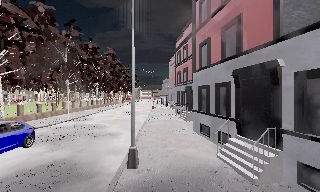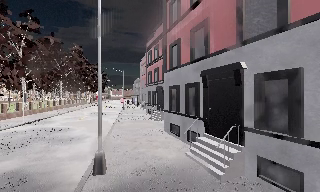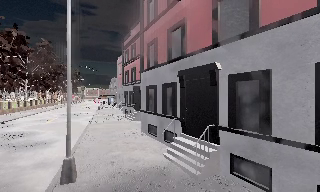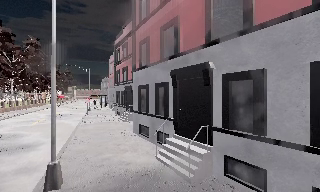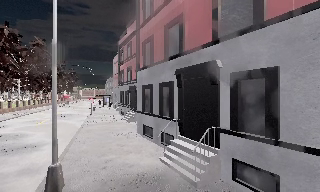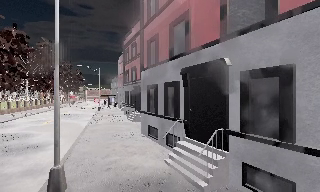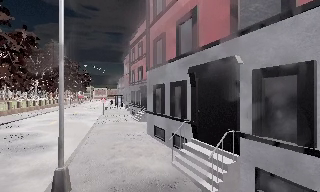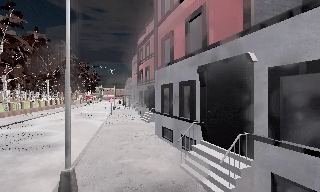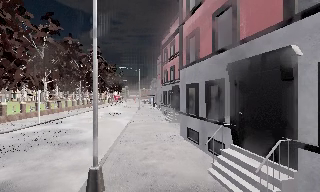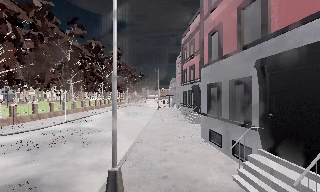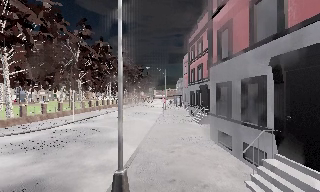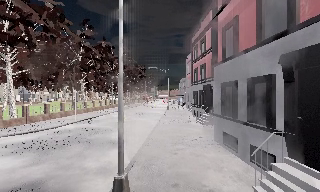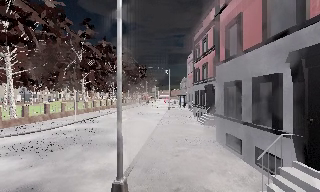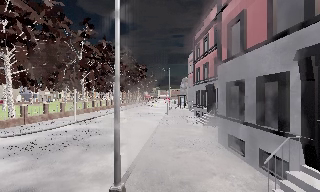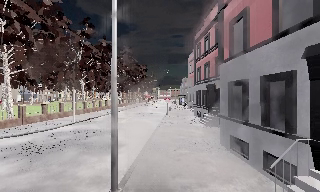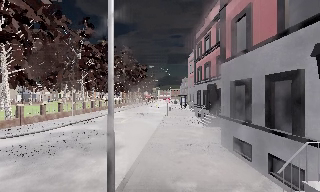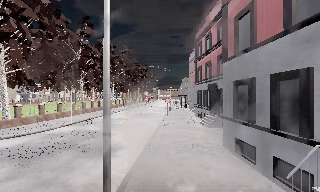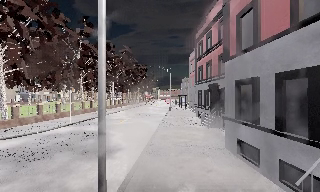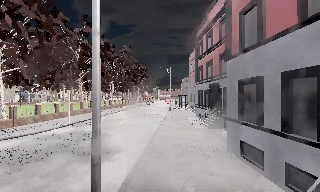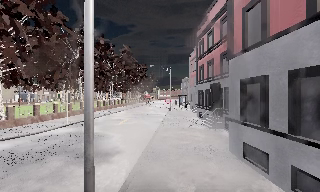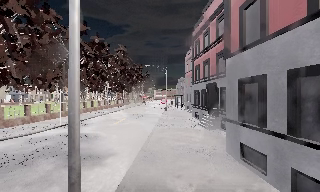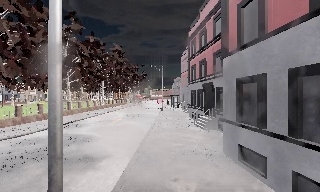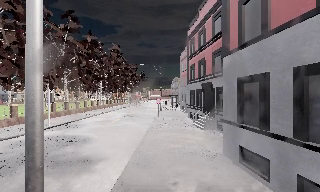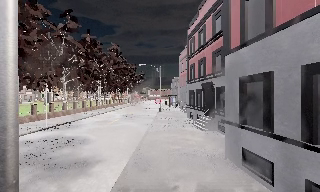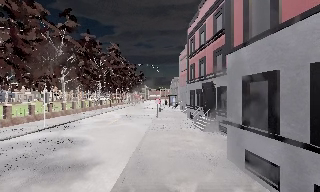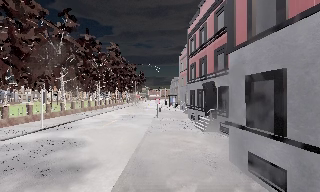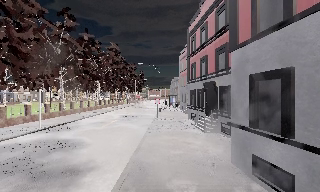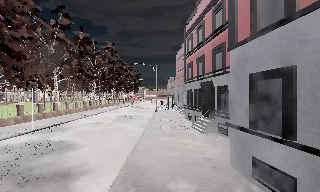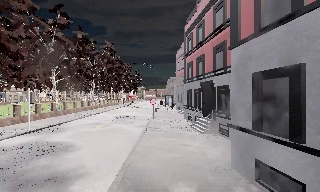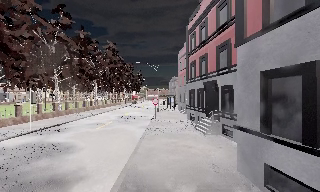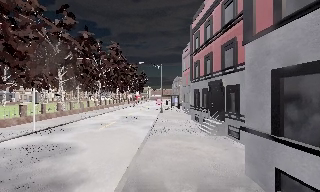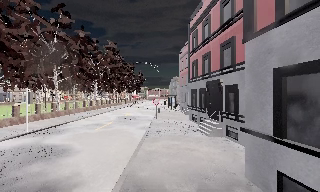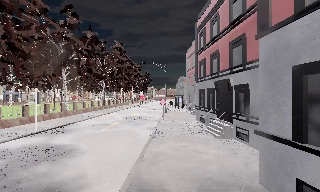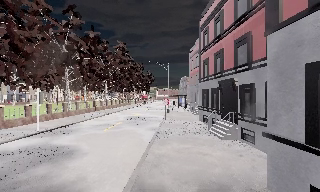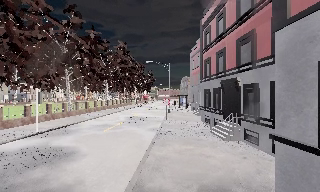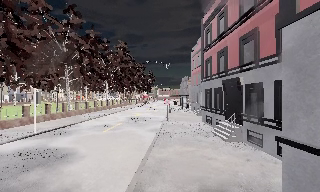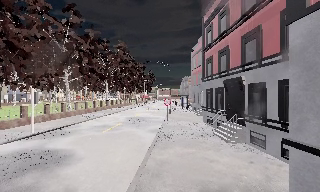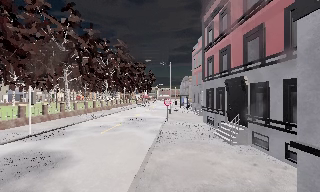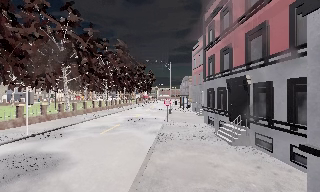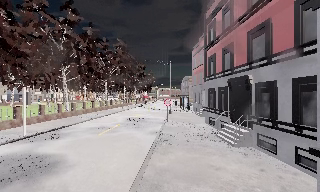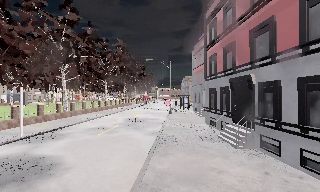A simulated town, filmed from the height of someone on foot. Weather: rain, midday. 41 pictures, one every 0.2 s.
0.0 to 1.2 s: The scene slides to the left, as the camera pans about 15 degrees to its right. It travels forward, about 1 m, so what stands in front looms larger.
1.2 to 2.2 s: The camera swings to its left by about 20 degrees, and the scene slides to the right. It travels forward, about 1 m, so what stands in front looms larger.
2.2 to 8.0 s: The camera travels forward, about 6 m, so what stands in front looms larger.
The film runs forward here.
